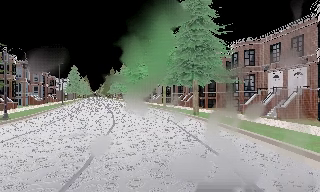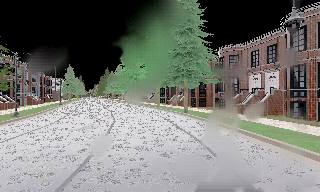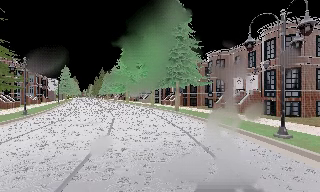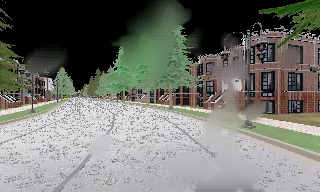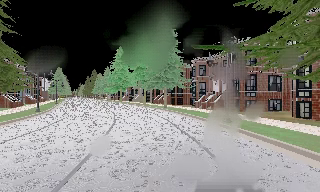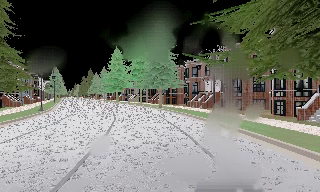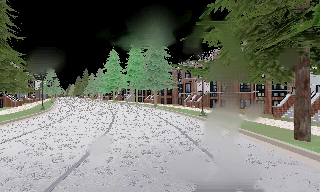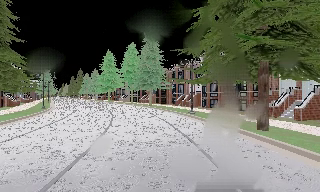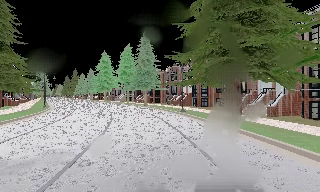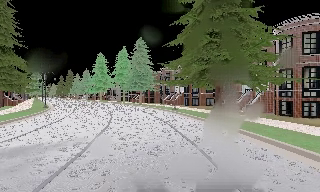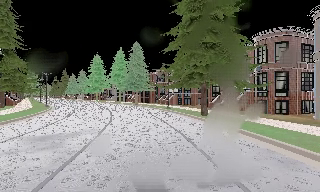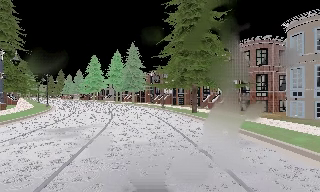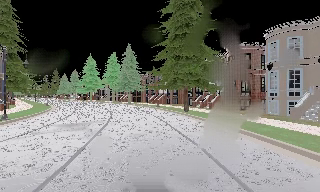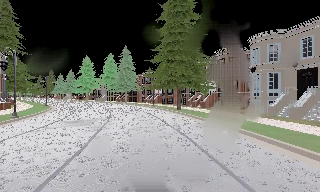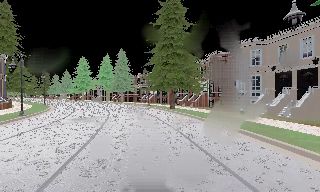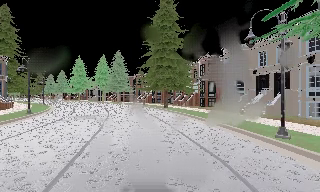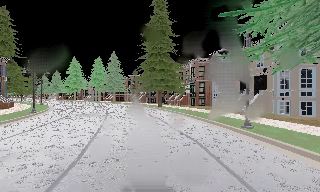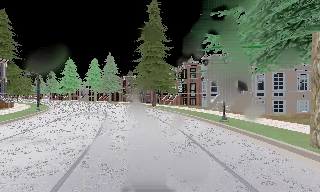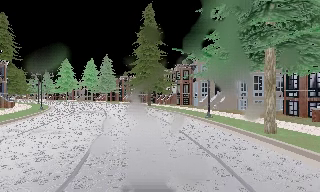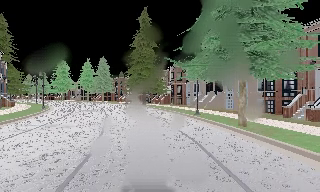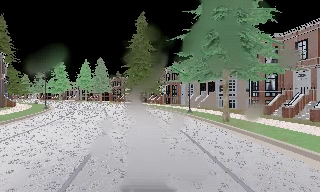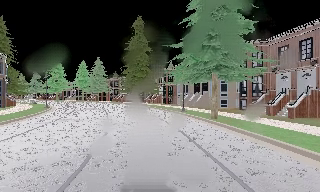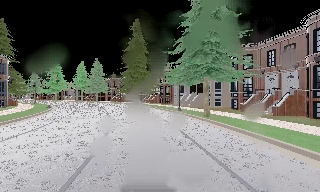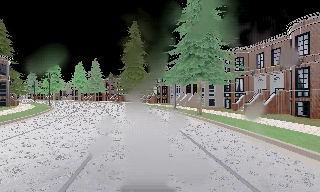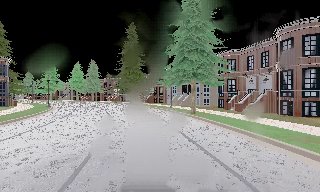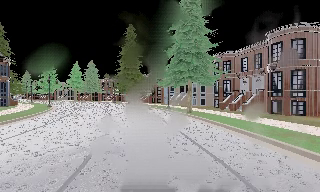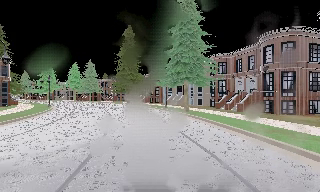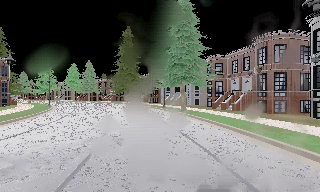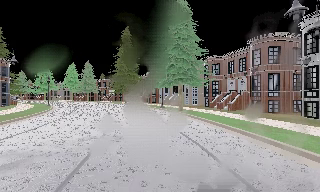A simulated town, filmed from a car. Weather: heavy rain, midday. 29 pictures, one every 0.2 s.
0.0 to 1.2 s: The scene slides to the left, as the camera pans about 10 degrees to its right. It travels backward, about 9 m, so what stands in front gets smaller.
1.2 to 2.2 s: The camera travels backward, about 8 m, so what stands in front gets smaller.
2.2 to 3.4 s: The camera pans to its right, which is clockwise from overhead, by about 10 degrees. It travels backward, about 9 m, so what stands in front gets smaller.
3.4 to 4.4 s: The camera travels backward, about 7 m, so what stands in front gets smaller.
4.4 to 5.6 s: The camera travels backward, about 4 m, so what stands in front gets smaller. It loses speed.
The film runs backward here.
